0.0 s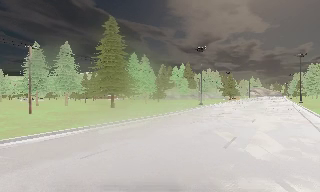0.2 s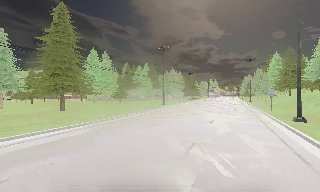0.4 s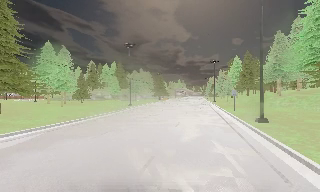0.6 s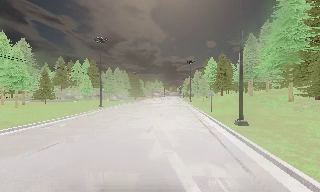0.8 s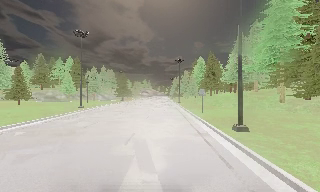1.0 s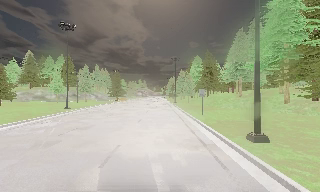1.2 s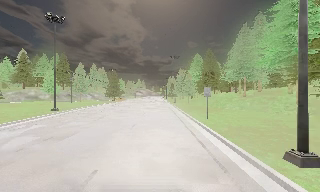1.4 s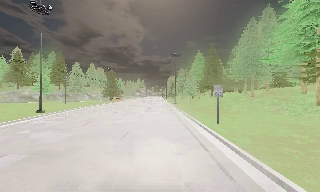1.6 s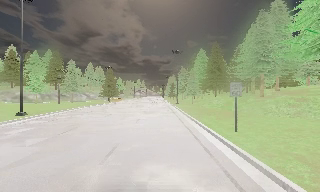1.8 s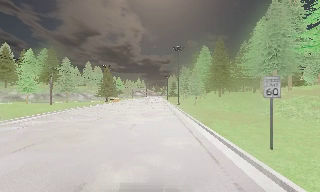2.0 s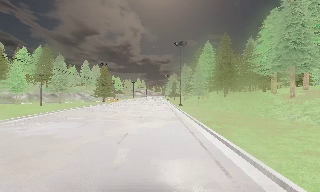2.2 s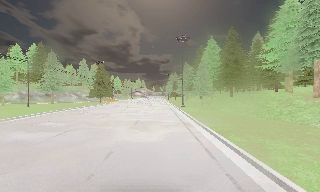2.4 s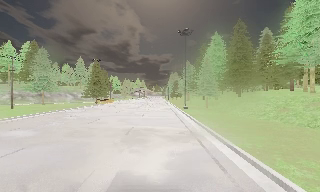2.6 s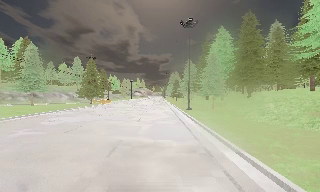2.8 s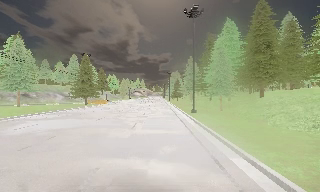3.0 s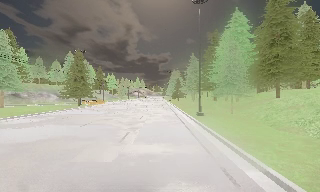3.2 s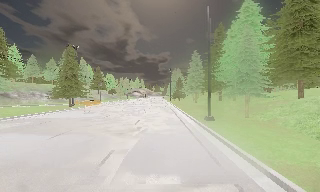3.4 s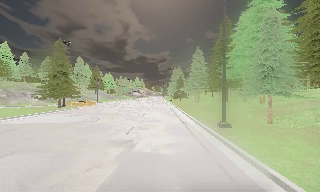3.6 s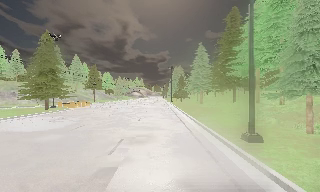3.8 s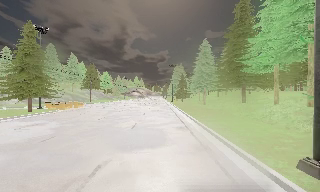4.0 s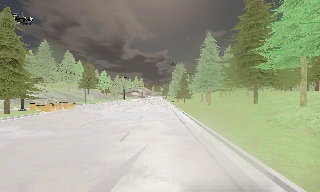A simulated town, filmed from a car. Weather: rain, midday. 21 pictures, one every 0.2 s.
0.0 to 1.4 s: The camera pans to its right, which is clockwise from overhead, by about 35 degrees. It travels forward, about 14 m.
1.4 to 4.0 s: The camera travels forward, about 35 m, so what stands in front looms larger.
The film runs forward here.
